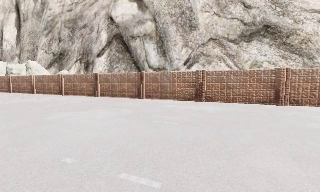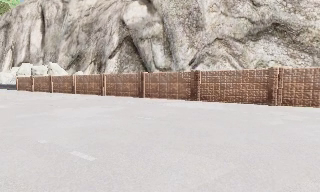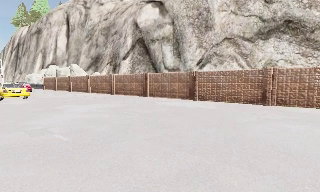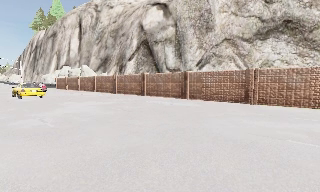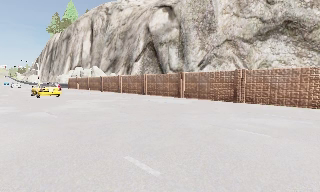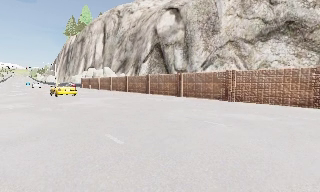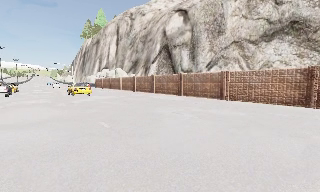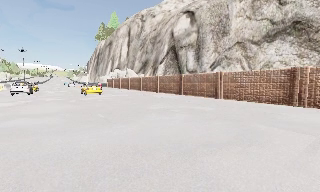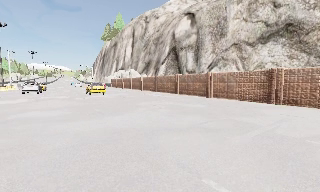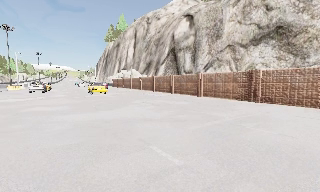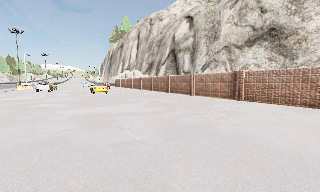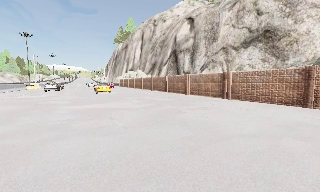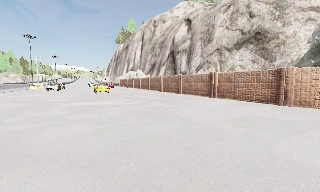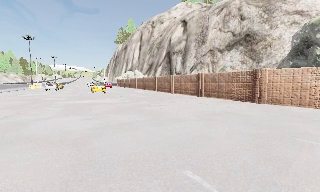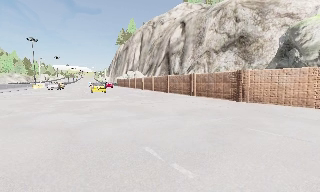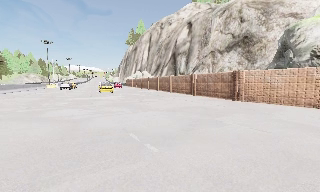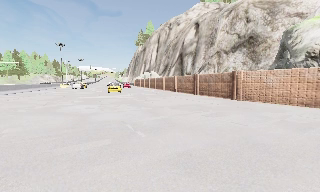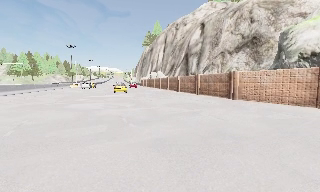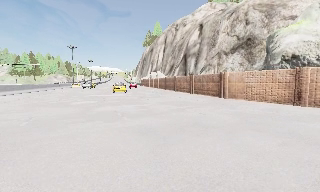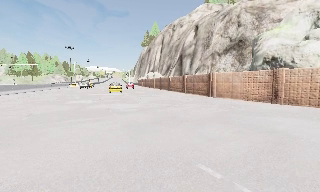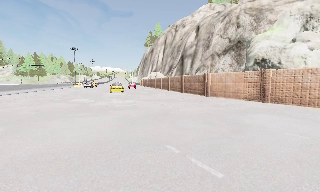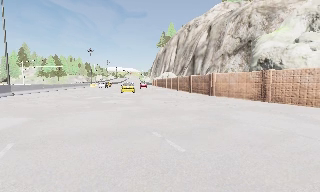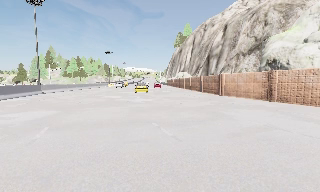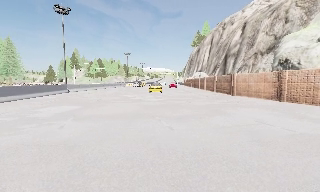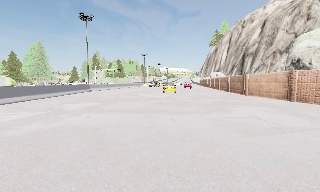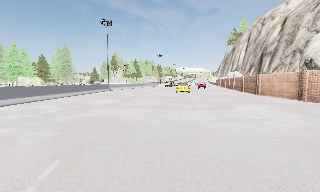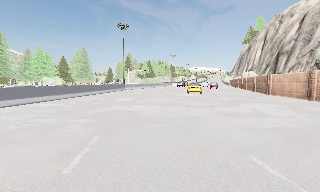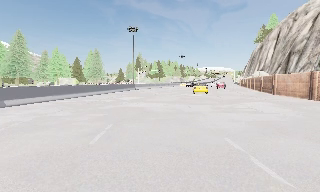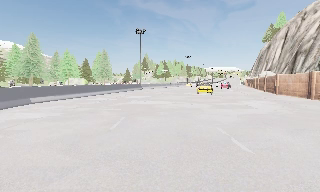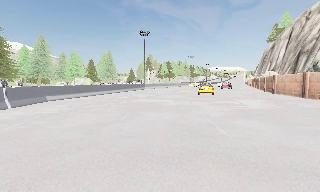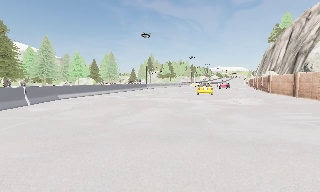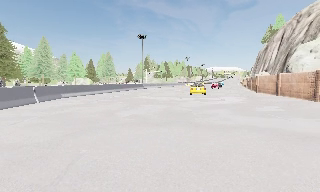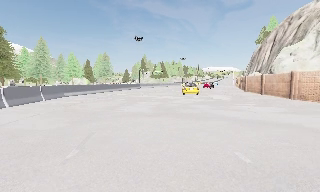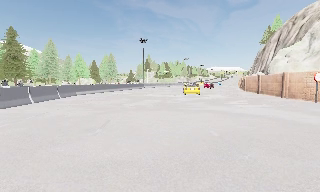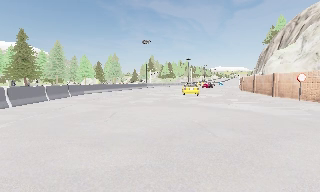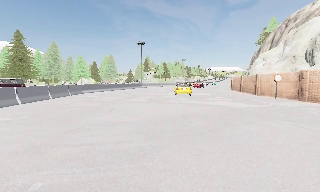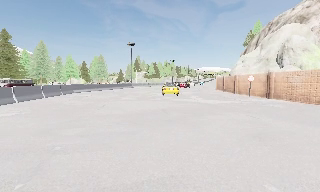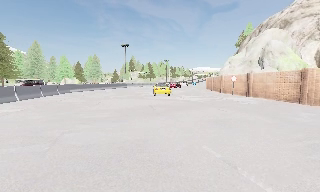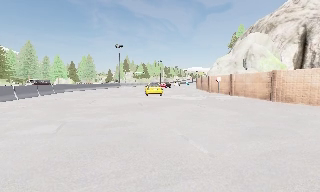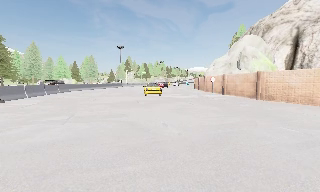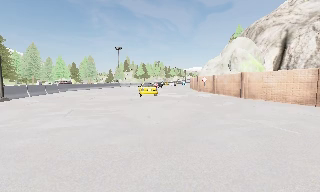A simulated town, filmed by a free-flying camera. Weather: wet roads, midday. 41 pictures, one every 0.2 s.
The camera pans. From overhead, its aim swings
counterclockwise.
0.0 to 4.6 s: The camera pans to its left, which is counterclockwise from overhead, by about 70 degrees. It travels backward and to its right, about 35 m.
4.6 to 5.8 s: The camera swings to its left by about 25 degrees, and the scene slides to the right. It travels backward, about 7 m, so what stands in front gets smaller.
5.8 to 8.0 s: The camera travels backward, about 16 m, so what stands in front gets smaller.
The film runs backward here.
